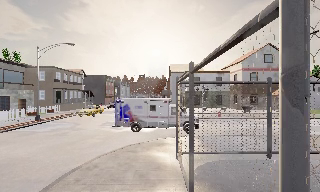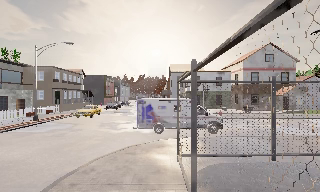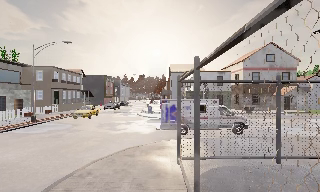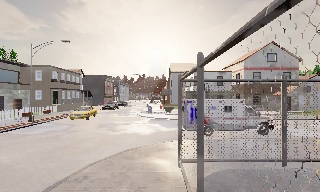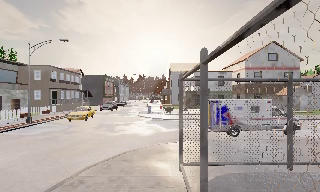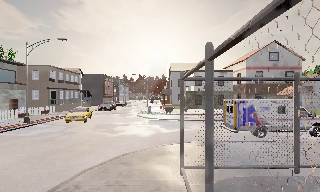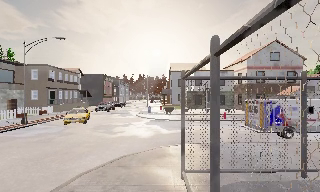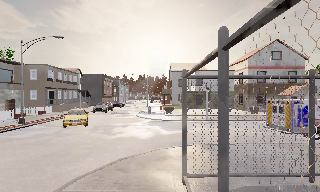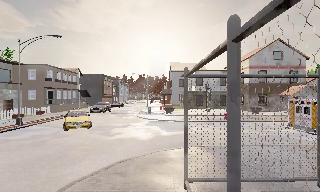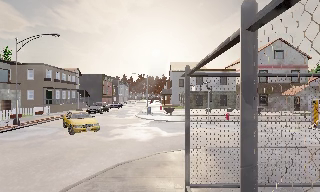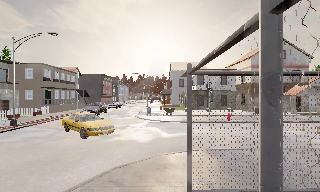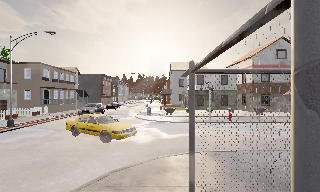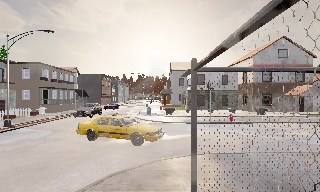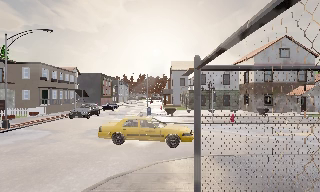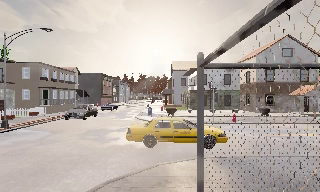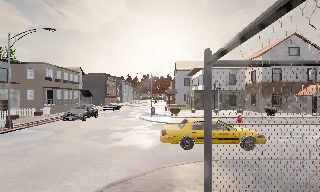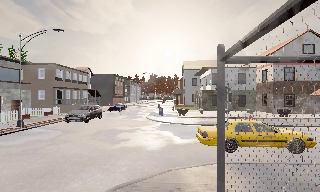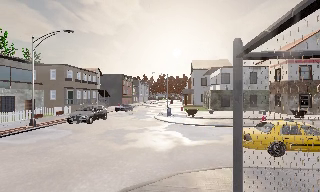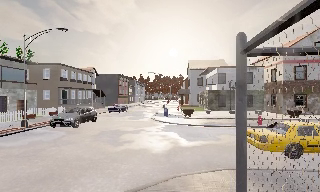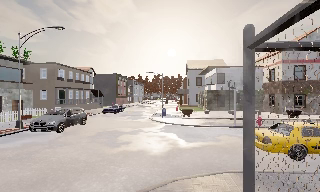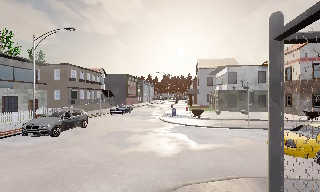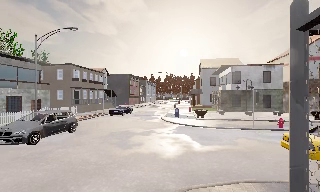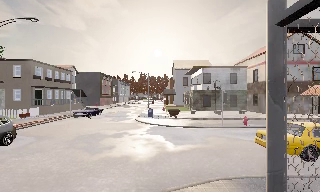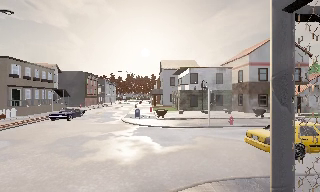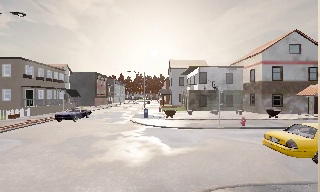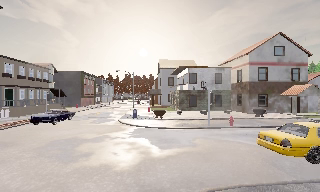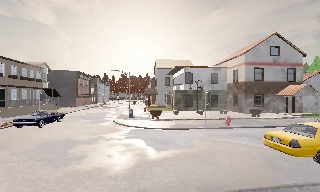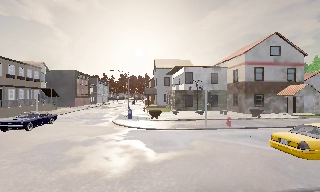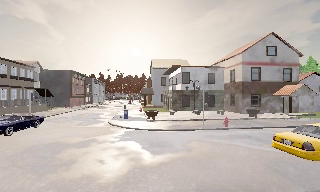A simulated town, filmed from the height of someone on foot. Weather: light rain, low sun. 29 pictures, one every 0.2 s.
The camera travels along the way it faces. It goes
forward.
0.0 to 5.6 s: The camera travels forward, about 7 m, so what stands in front looms larger.
The film runs forward here.
